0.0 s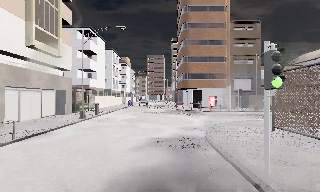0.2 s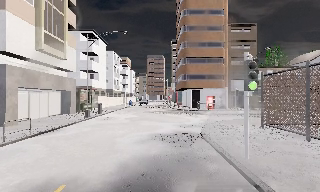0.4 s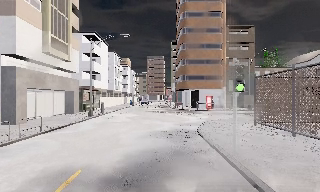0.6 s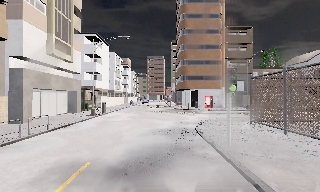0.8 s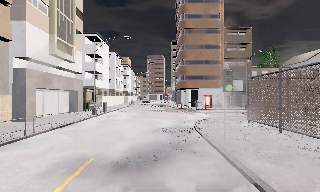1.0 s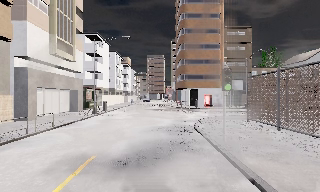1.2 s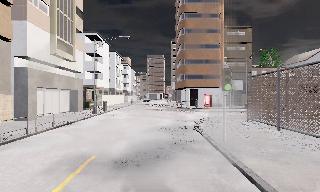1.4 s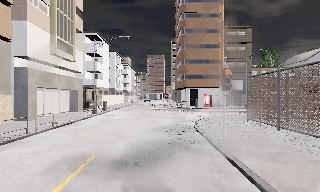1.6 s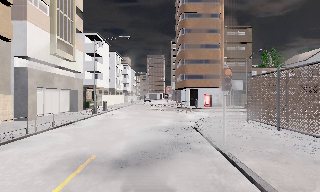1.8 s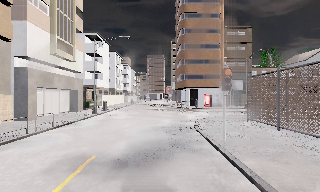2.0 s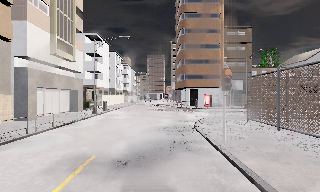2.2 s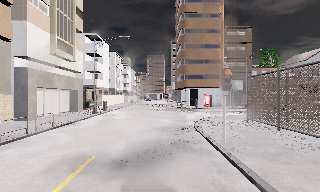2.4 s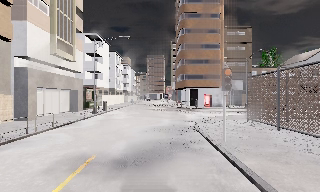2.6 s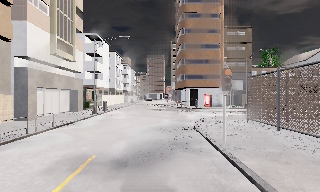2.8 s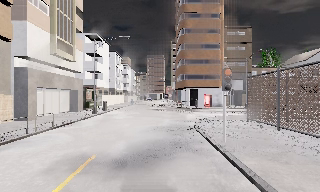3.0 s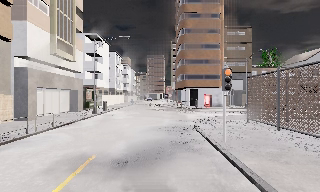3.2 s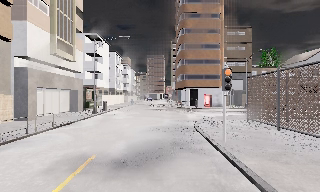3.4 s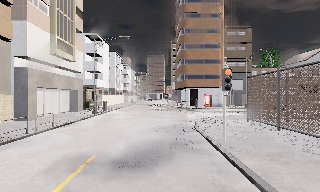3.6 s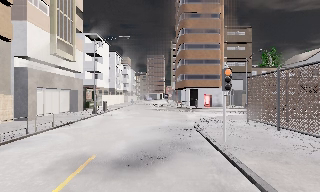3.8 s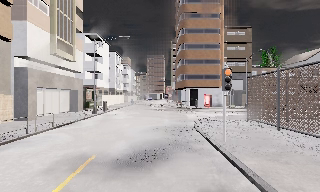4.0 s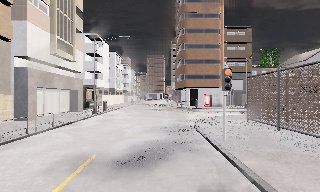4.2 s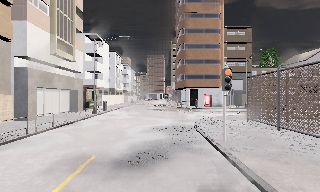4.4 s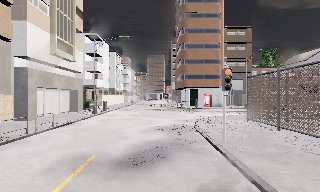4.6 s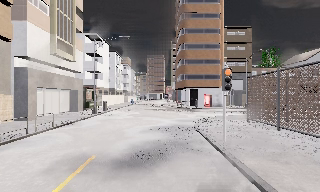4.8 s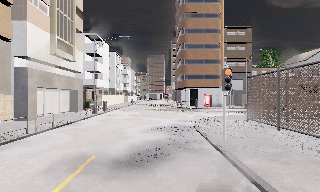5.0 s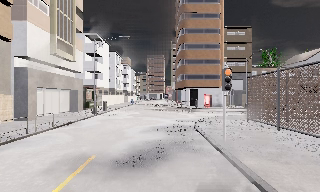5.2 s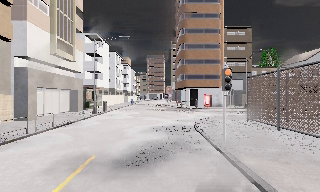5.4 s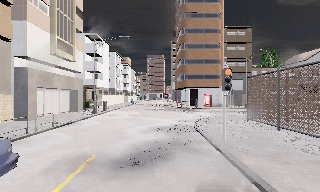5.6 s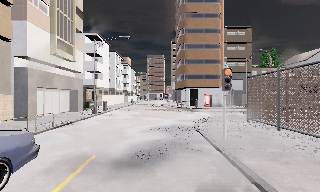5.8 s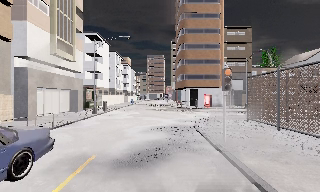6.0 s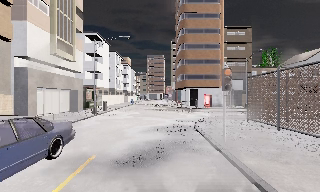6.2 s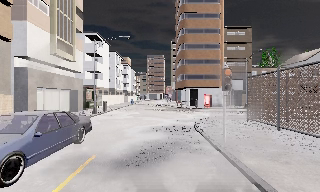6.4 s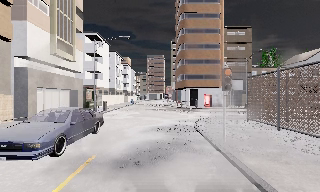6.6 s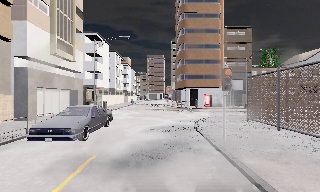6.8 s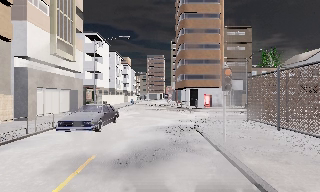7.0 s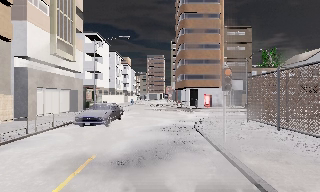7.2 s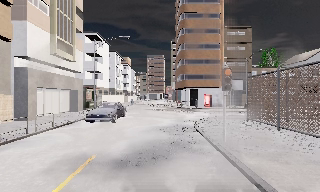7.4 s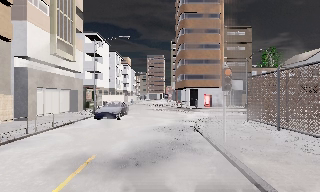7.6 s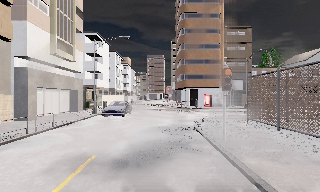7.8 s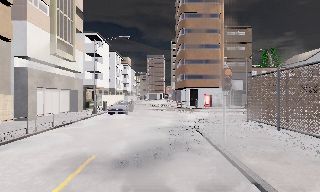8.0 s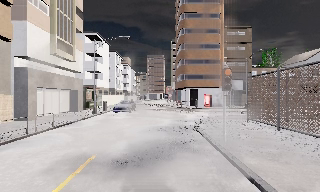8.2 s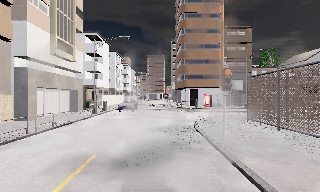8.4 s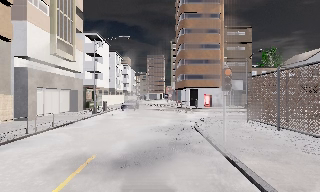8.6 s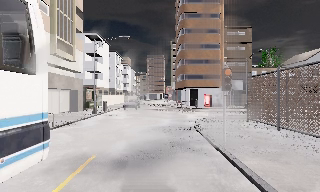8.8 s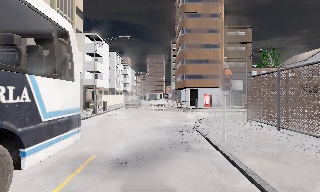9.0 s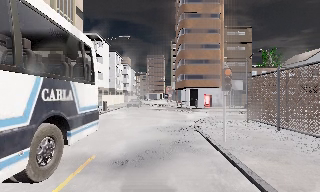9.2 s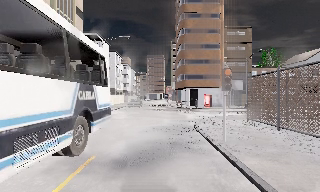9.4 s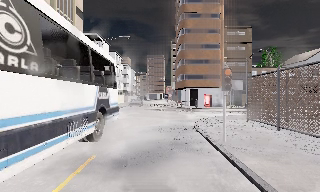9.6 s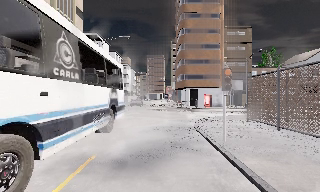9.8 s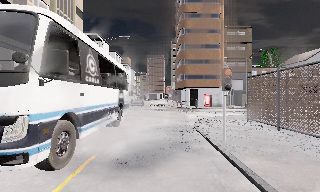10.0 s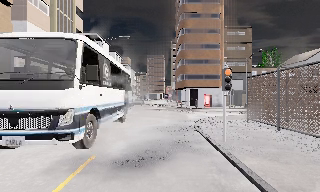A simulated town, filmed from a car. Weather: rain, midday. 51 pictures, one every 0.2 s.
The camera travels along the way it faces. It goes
backward.
0.0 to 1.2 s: The camera travels backward, about 2.5 m, so what stands in front gets smaller. It loses speed.
1.2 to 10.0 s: The camera keeps its place and its aim.
The film runs backward here.
